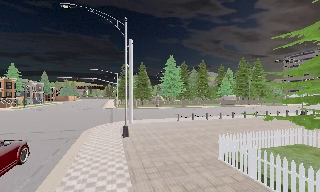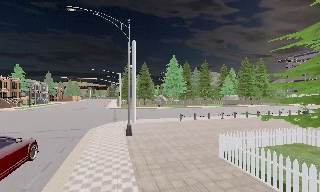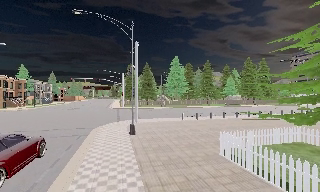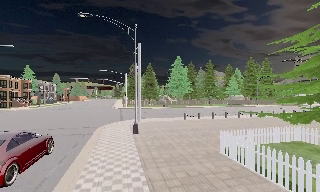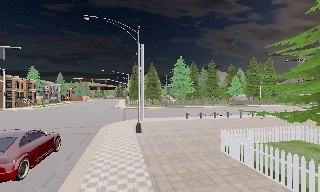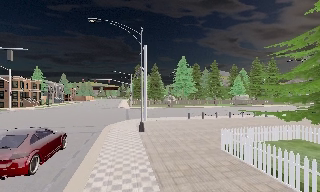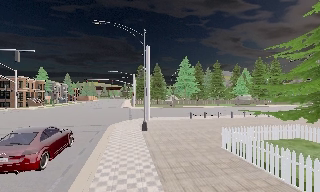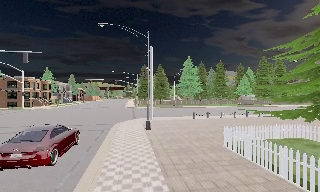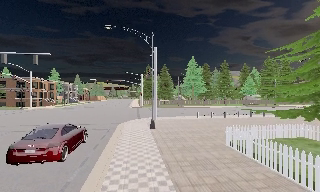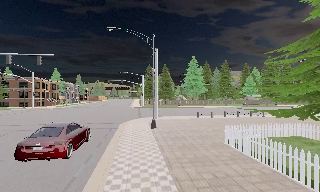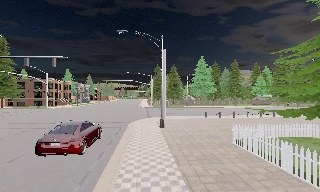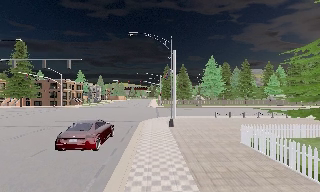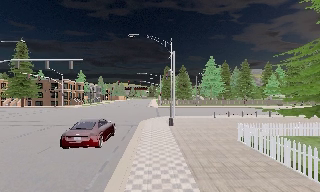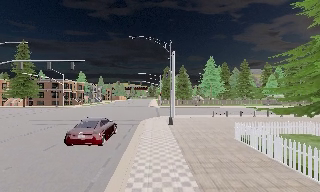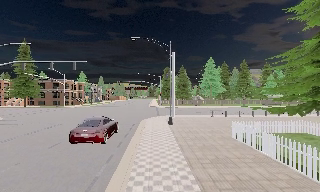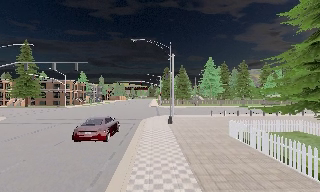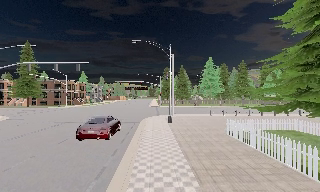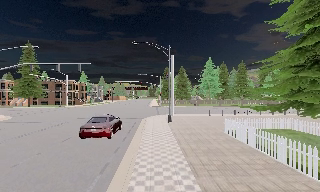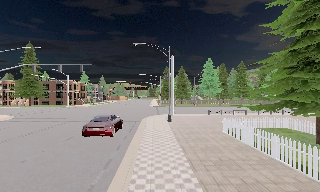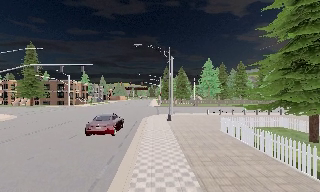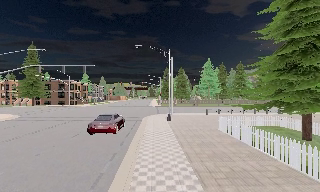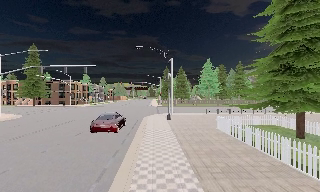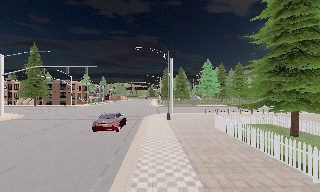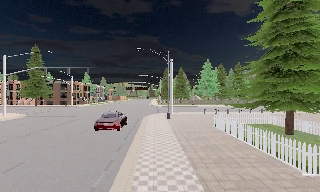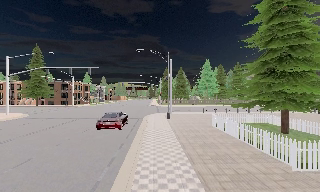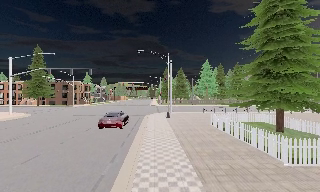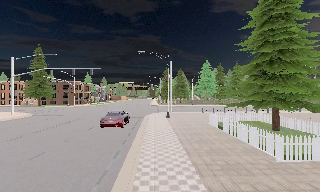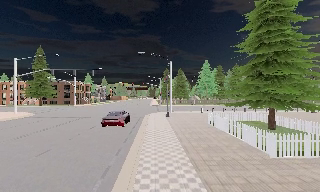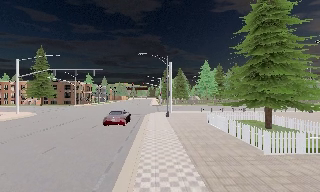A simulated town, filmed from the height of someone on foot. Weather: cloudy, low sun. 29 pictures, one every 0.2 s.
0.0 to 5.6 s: The camera pans to its left, which is counterclockwise from overhead, by about 15 degrees. It travels backward, about 9 m, so what stands in front gets smaller.
The film runs backward here.
